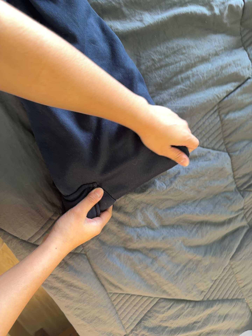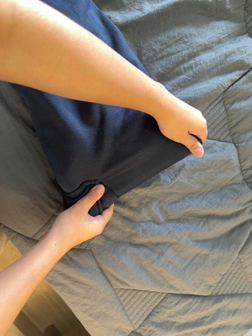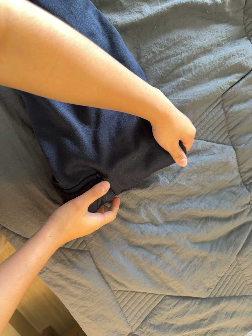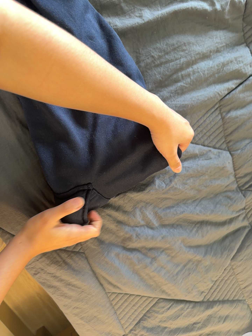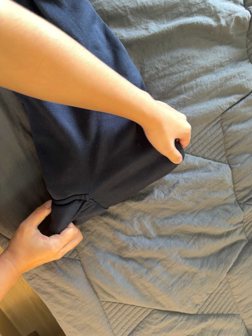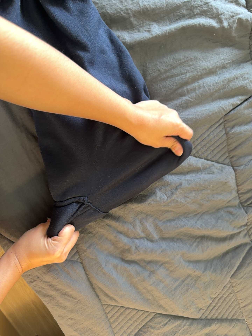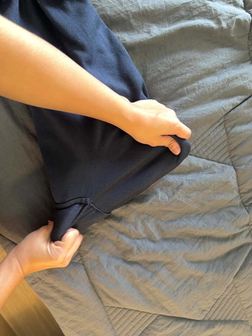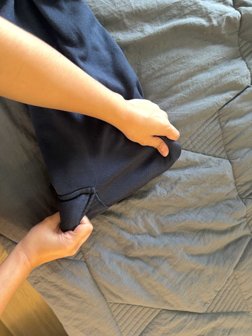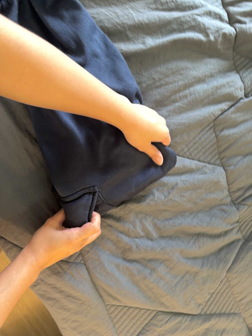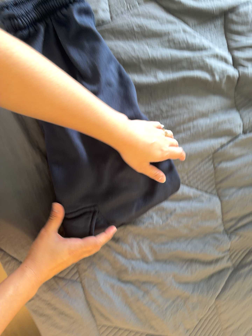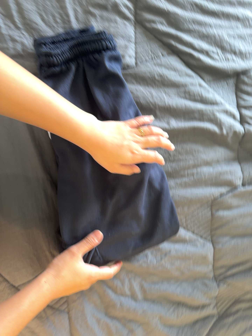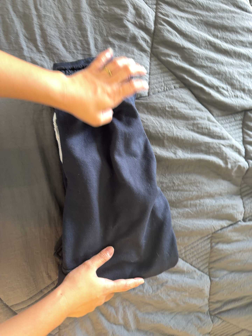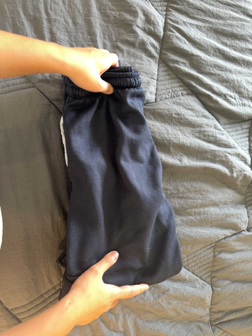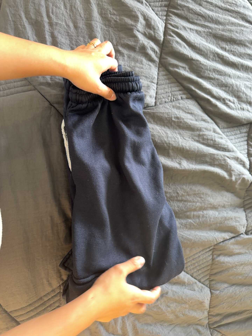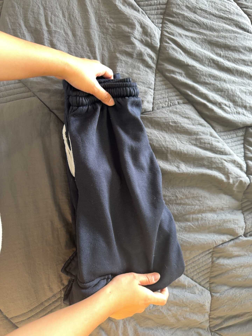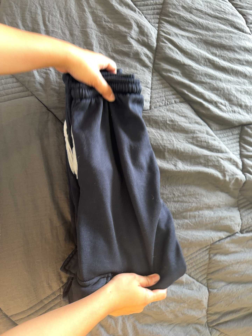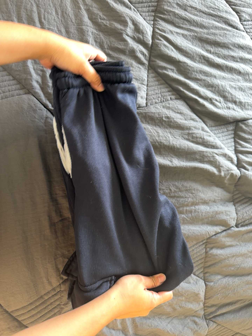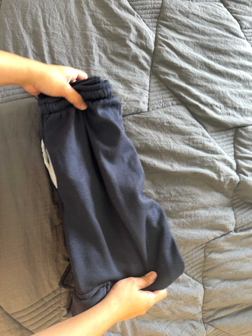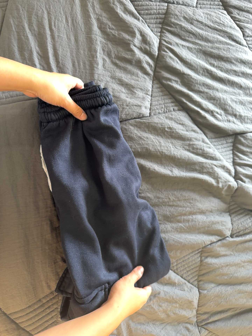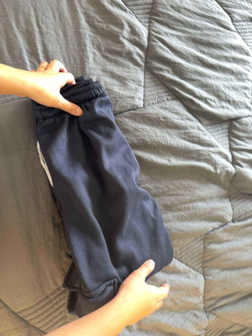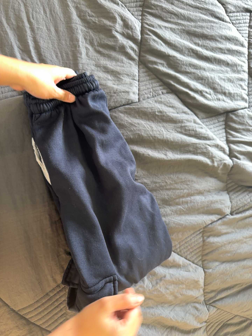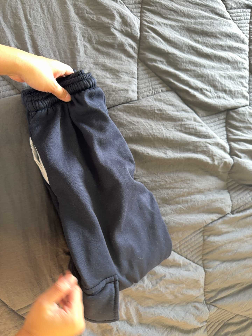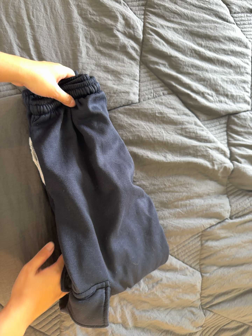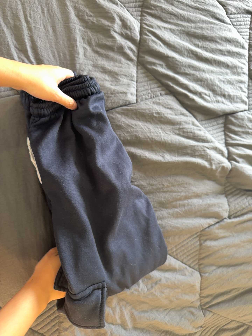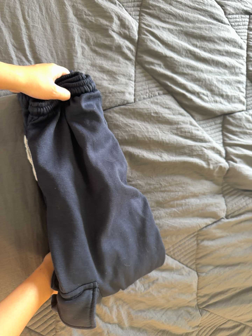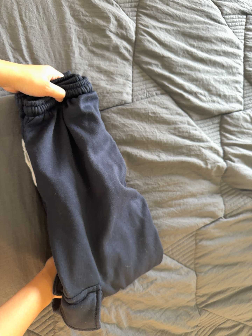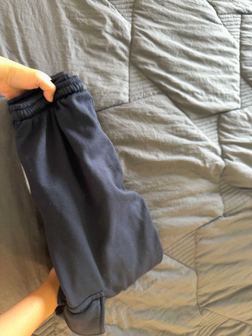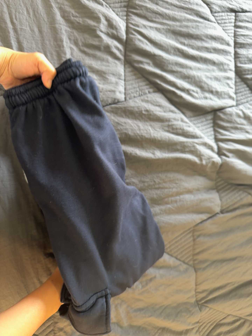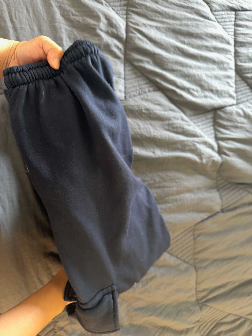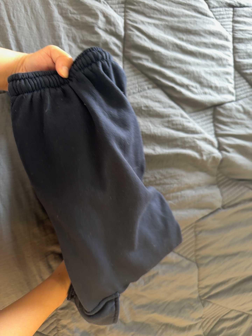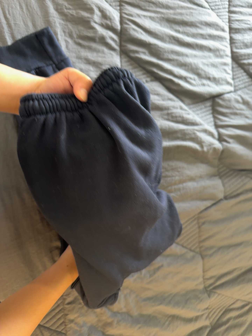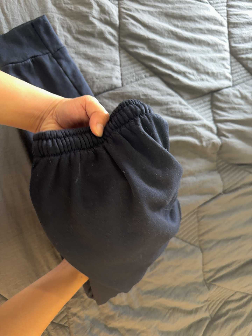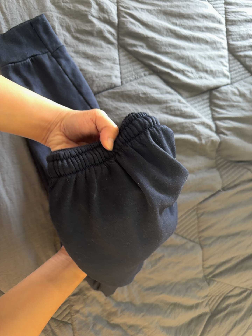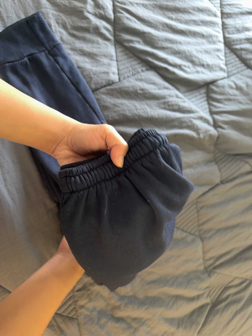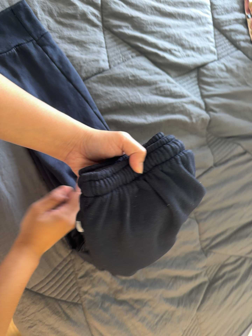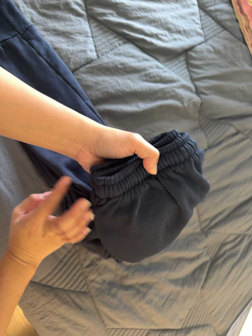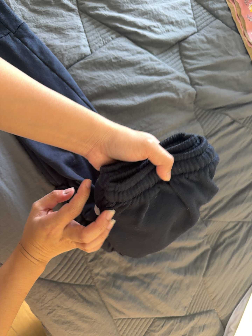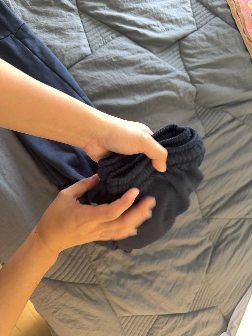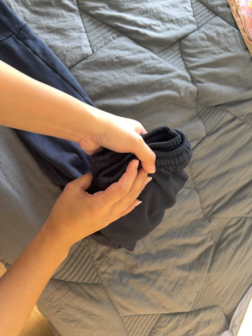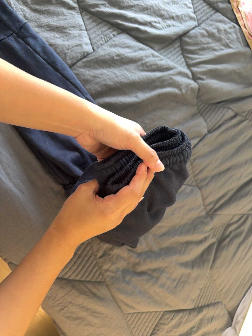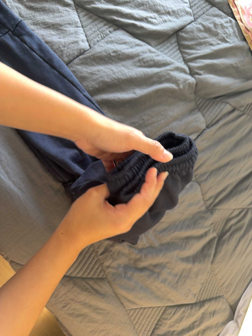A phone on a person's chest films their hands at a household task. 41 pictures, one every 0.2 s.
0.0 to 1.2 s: The camera shifts only a little, or ends up much as it began.
1.2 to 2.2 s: The camera travels to its left, backward and toward the top of its view, about 12 cm. Its aim tips toward the top of its view by about 15 degrees, and the scene shifts downward. It rolls about its line of sight by about 15 degrees, and the scene rotates clockwise.
2.2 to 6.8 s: The camera rolls about its line of sight by about 10 degrees, and the scene rotates counterclockwise.
6.8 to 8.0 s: The camera rolls about its line of sight by about 10 degrees, and the scene rotates counterclockwise.
The film runs backward here.
